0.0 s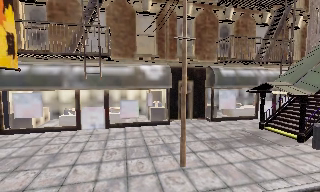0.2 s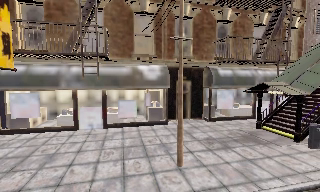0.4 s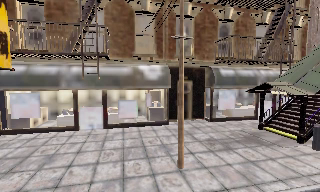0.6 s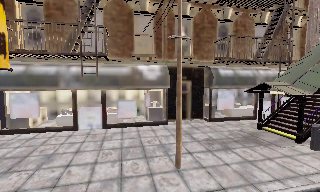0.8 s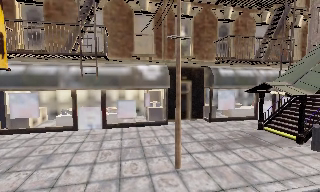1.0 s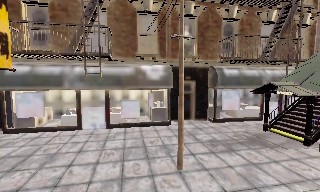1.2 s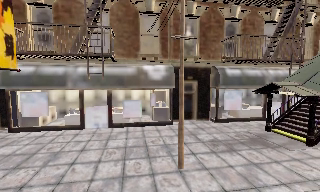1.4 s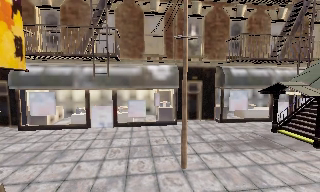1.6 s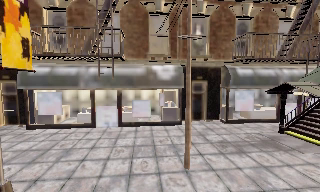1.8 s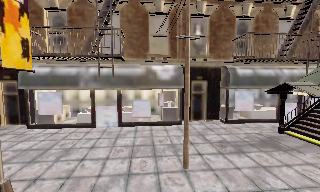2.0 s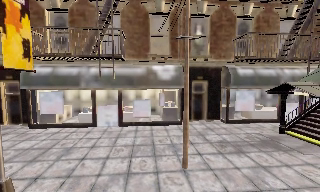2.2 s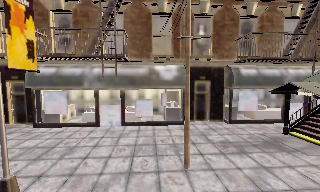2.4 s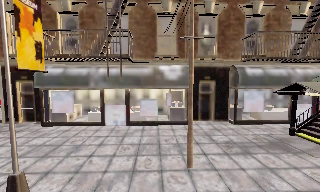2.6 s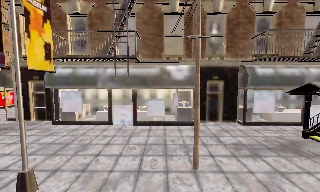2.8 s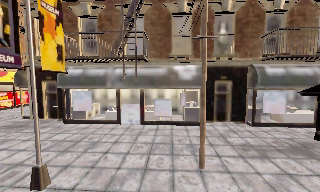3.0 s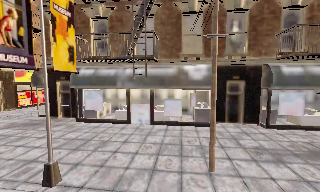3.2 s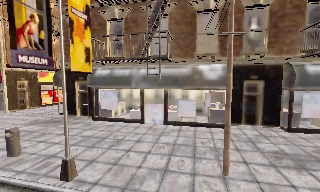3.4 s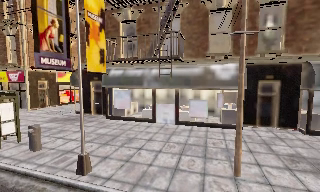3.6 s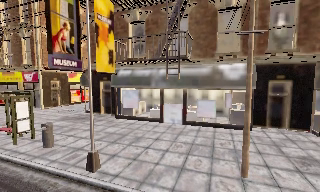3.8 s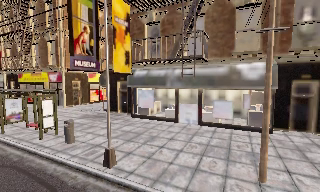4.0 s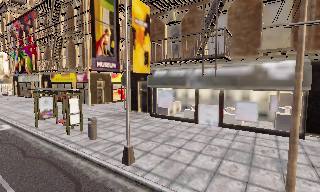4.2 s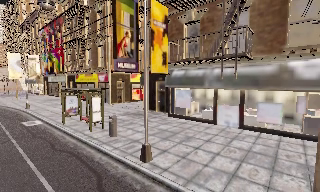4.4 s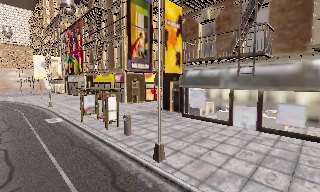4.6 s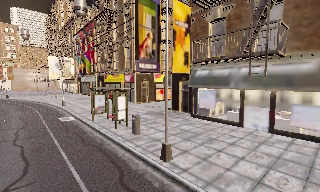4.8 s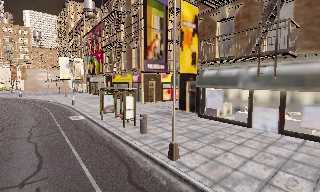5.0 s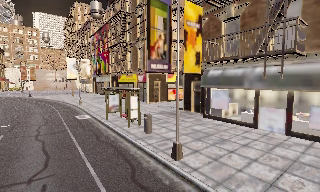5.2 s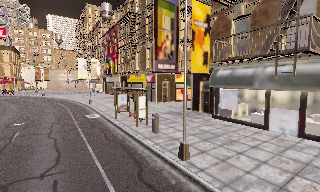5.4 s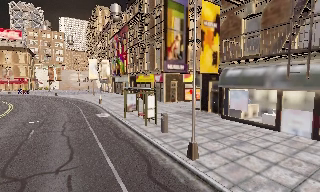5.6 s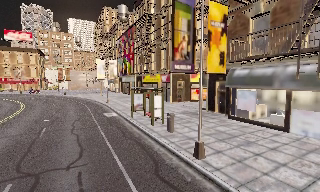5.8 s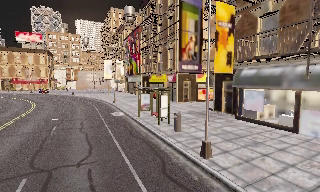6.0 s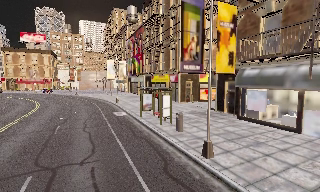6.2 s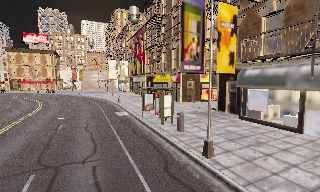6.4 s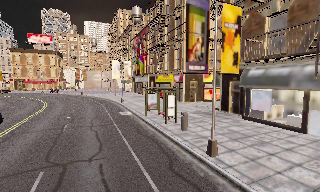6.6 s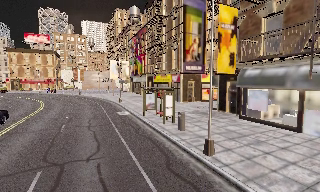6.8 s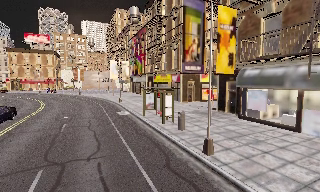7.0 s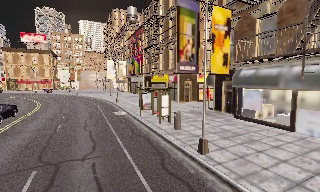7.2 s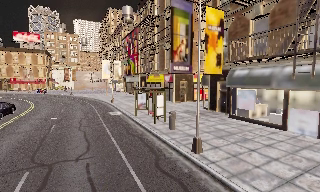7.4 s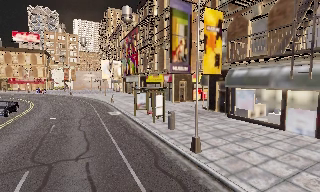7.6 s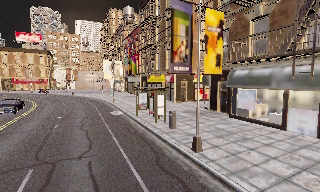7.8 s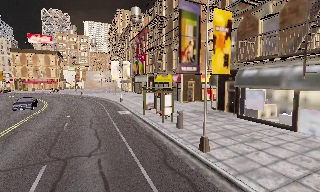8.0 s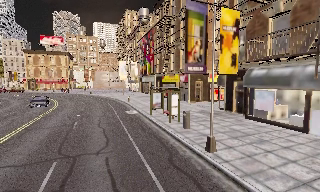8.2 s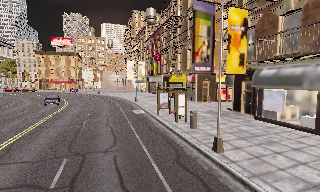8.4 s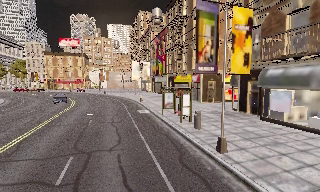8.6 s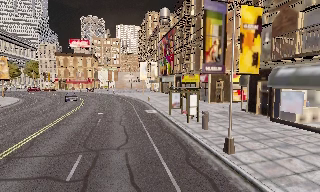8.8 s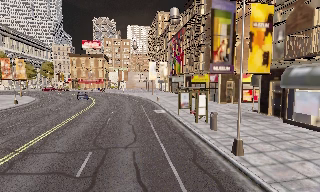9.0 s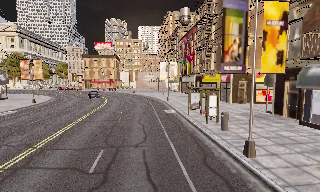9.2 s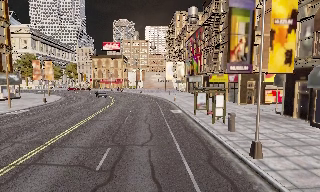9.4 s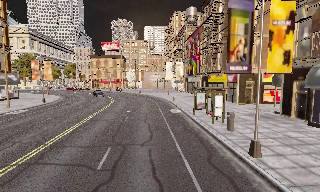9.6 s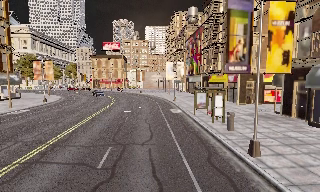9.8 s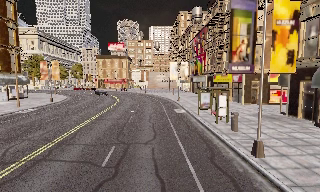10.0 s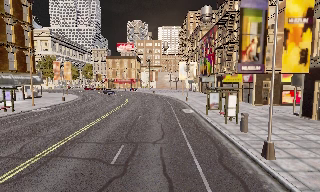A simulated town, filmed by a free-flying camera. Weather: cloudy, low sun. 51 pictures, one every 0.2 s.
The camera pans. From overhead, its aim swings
counterclockwise.
The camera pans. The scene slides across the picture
to the right.
0.0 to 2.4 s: The camera pans to its left, which is counterclockwise from overhead, by about 10 degrees. It travels to its right, about 1 m.
2.4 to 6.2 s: The camera swings to its left by about 65 degrees, and the scene slides to the right. It travels backward and to its right, about 1 m.
6.2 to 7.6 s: The camera shifts only a little, or ends up much as it began.
7.6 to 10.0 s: The camera swings to its left by about 25 degrees, and the scene slides to the right. It travels backward, about 1 m, so what stands in front gets smaller.
The film runs backward here.
